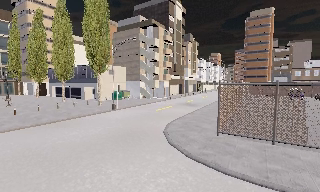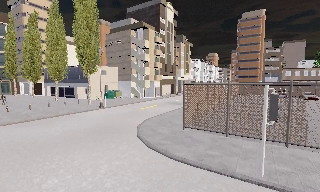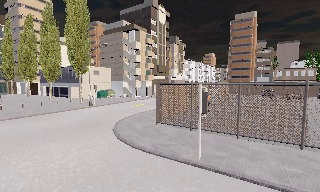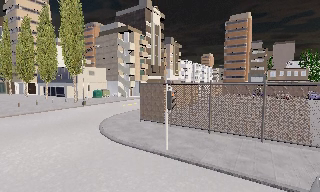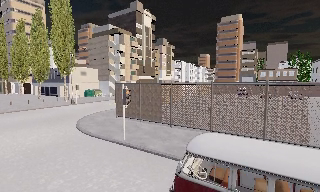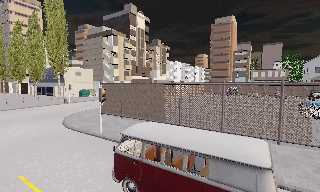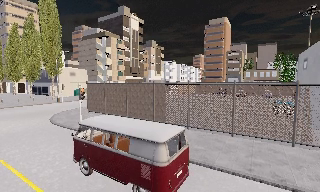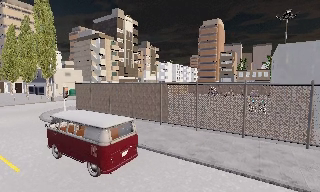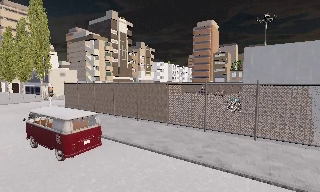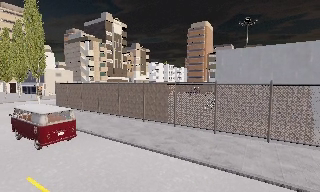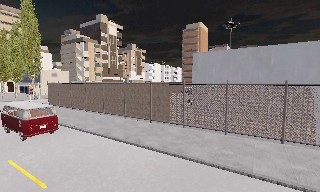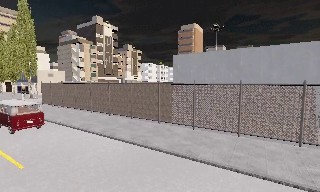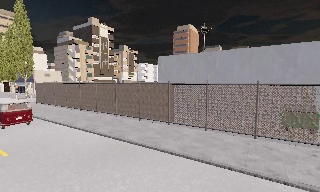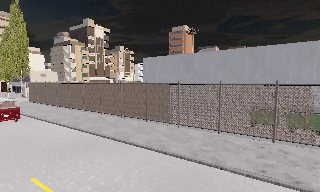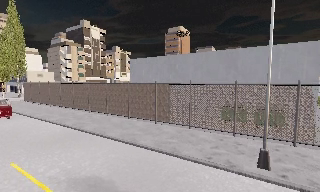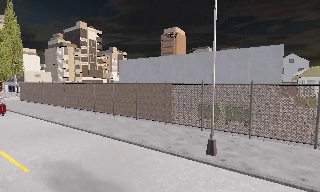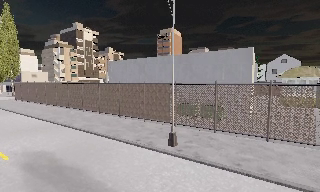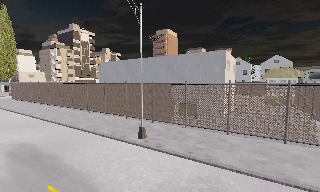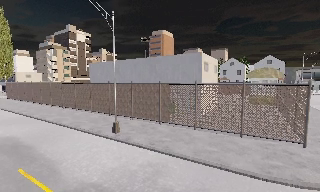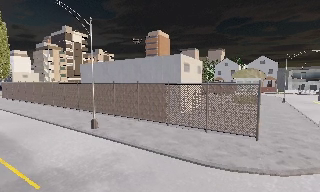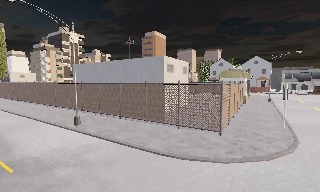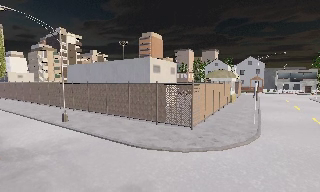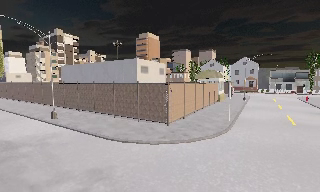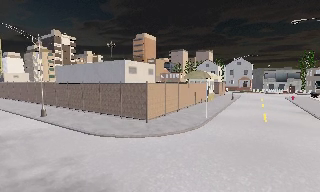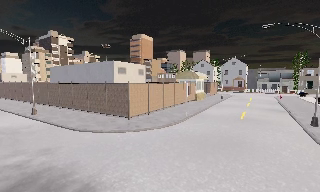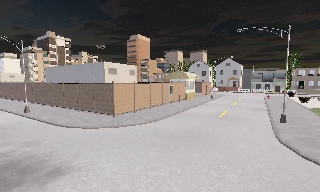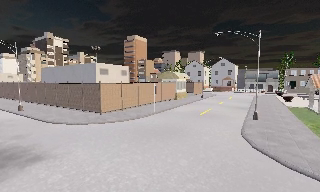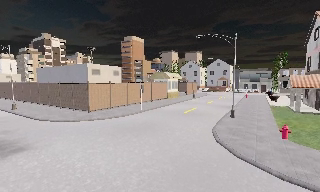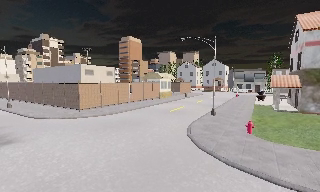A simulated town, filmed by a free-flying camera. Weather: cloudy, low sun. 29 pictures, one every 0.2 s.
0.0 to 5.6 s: The camera travels to its right and backward, about 55 m, so close, fixed things drift to the left.
The film runs forward here.
